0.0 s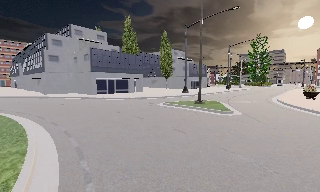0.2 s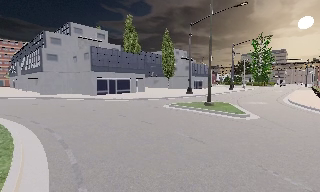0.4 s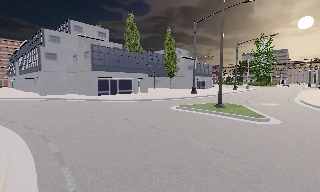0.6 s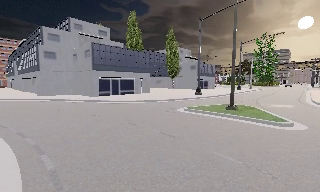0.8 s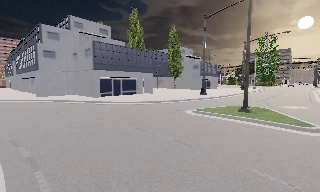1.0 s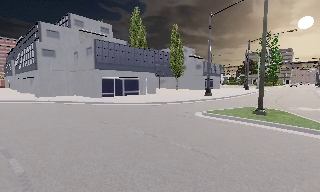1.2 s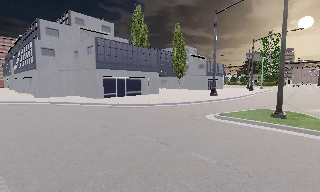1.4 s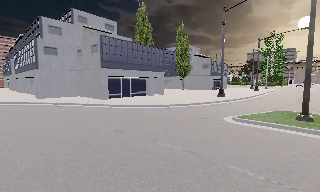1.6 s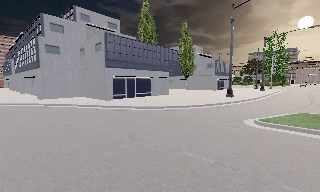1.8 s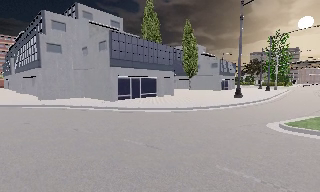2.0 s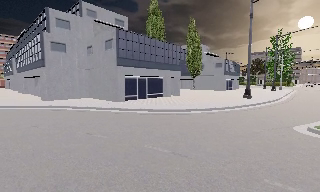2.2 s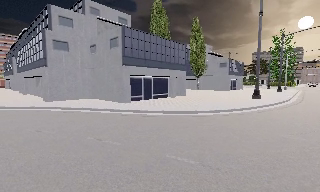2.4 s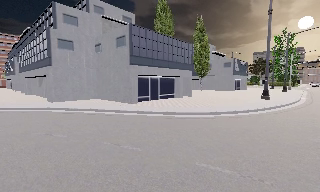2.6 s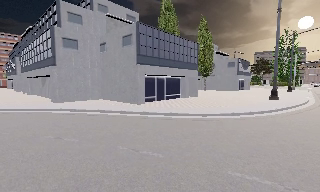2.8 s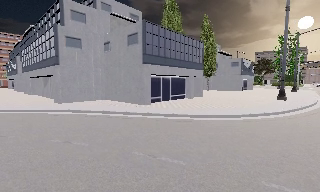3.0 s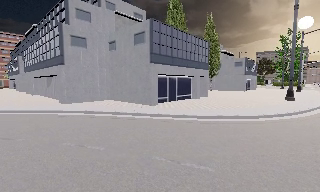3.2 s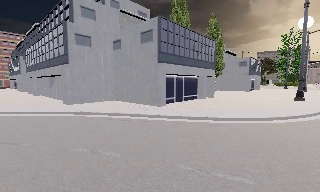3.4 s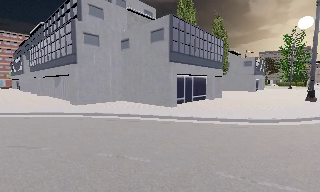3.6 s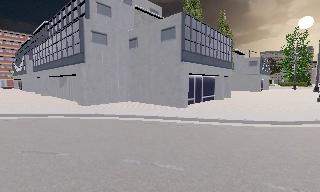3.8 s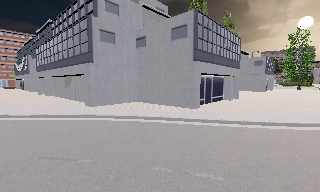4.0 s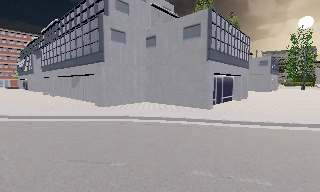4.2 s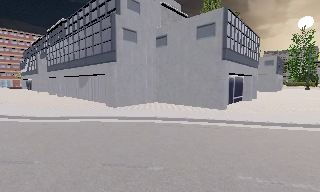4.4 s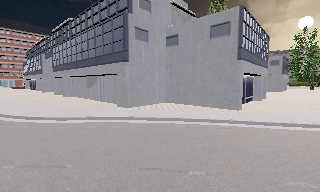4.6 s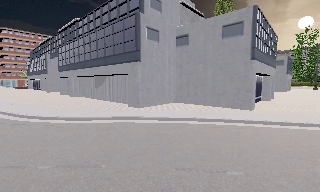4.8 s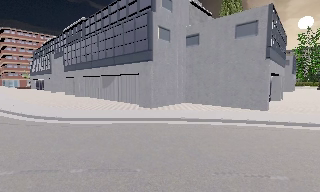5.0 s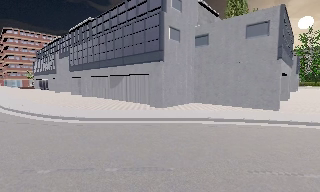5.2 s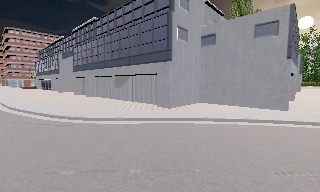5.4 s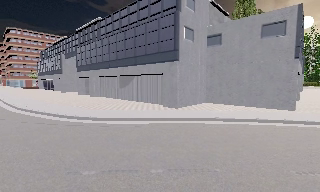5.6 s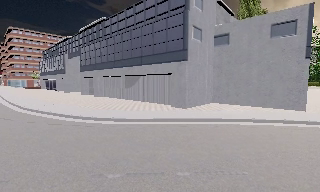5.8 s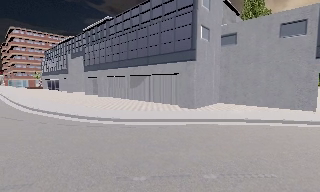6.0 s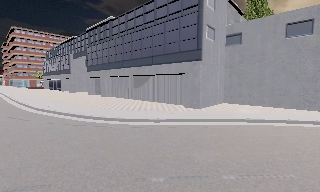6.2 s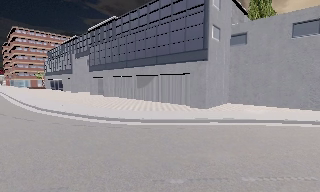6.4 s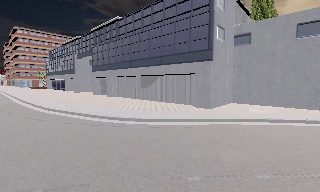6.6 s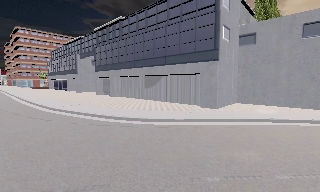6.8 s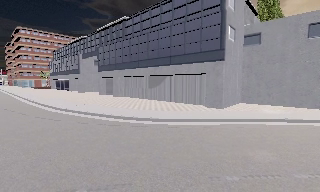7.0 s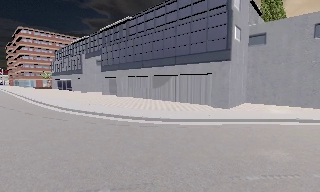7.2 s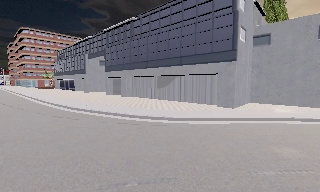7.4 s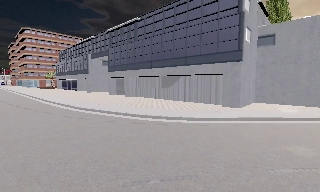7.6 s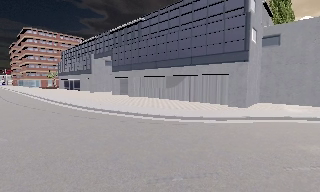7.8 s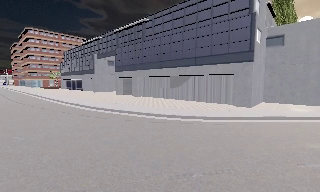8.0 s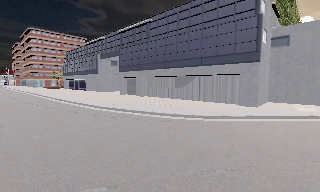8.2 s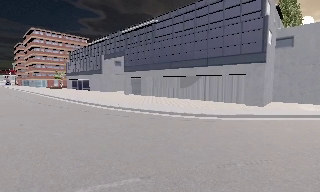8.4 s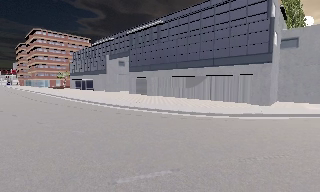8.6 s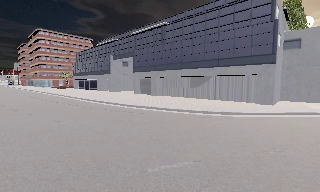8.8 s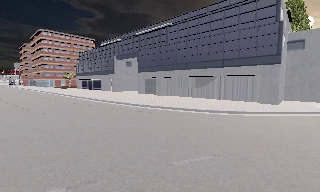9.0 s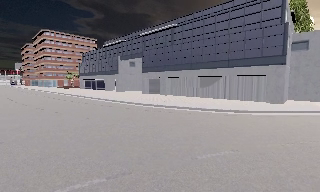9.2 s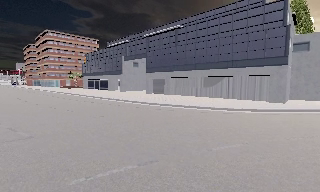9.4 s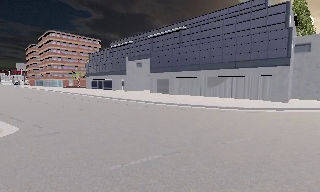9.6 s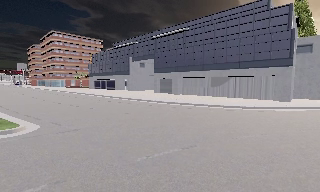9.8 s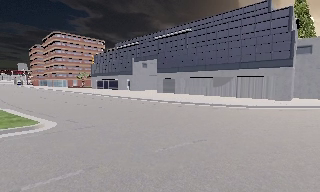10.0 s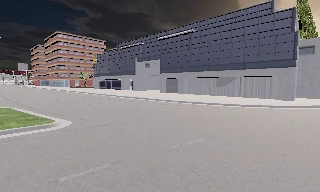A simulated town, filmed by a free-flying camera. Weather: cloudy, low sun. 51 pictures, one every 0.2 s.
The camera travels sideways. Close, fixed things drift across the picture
to the right.
0.0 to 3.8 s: The camera travels to its left and forward, about 16 m, so close, fixed things drift to the right.
3.8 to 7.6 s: The camera travels to its left, about 11 m, so close, fixed things drift to the right. It loses speed.
7.6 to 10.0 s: The camera travels to its left and backward, about 8 m, so close, fixed things drift to the right.
The film runs forward here.
